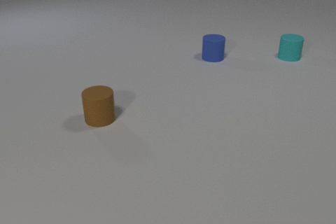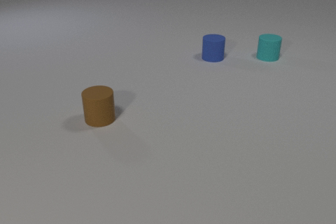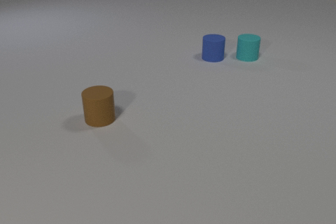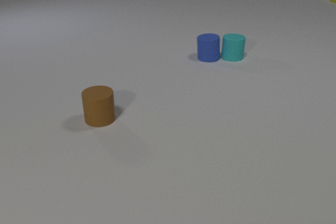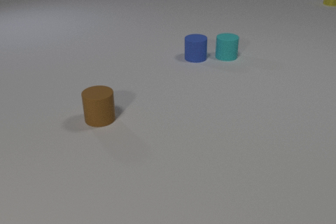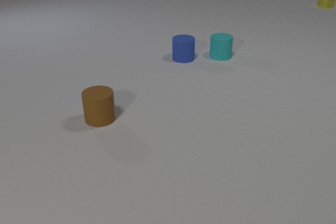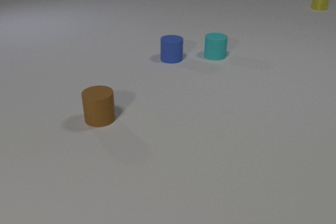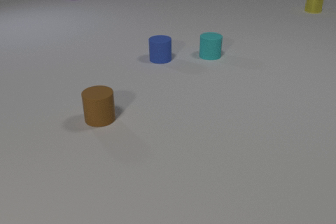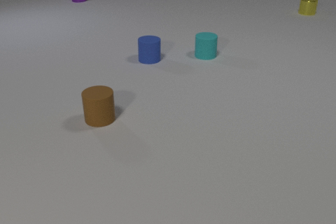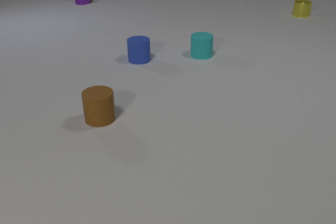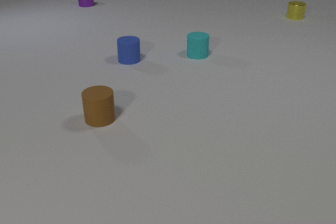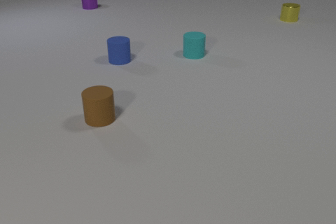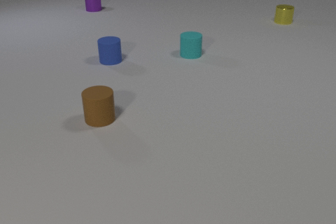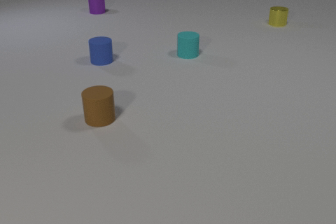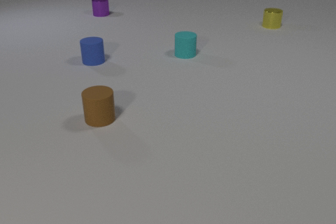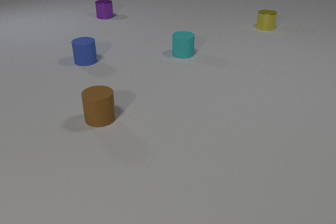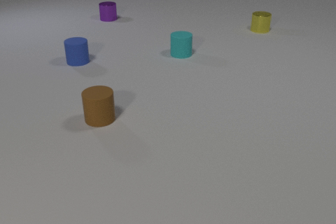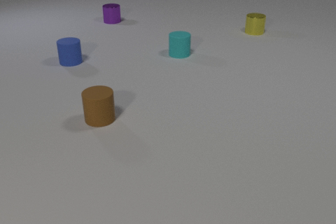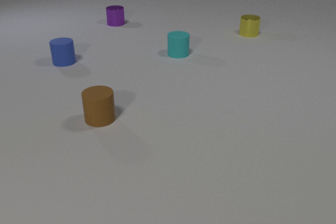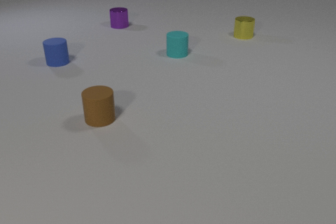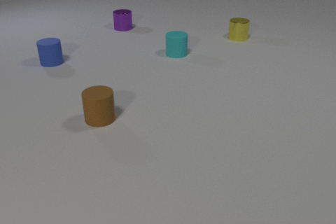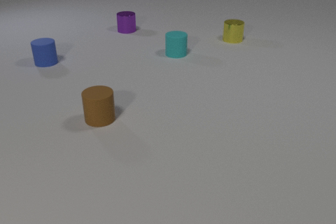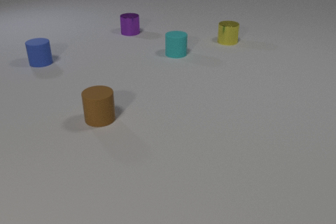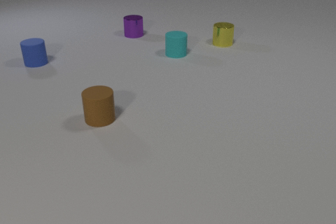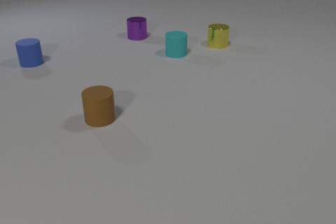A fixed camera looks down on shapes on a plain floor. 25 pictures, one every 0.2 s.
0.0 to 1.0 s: The cyan rubber cylinder slides to the left. The blue rubber cylinder slides to the left. The yellow metal cylinder comes in at the right edge, slides toward the camera and to the left. The cyan rubber cylinder and the blue rubber cylinder collide.
1.0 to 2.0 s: The cyan rubber cylinder slides to the left. The blue rubber cylinder slides to the left. The purple metal cylinder comes in at the top edge, slides toward the camera. The yellow metal cylinder slides toward the camera and to the left.
2.0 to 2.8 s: The cyan rubber cylinder slides to the left. The blue rubber cylinder slides to the left. The purple metal cylinder slides toward the camera. The yellow metal cylinder slides toward the camera and to the left.
2.8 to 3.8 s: The cyan rubber cylinder slides to the left. The blue rubber cylinder slides to the left. The purple metal cylinder slides toward the camera and to the right. The yellow metal cylinder slides toward the camera and to the left.
3.8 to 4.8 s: The blue rubber cylinder slides to the left. The purple metal cylinder slides toward the camera and to the right. The yellow metal cylinder slides toward the camera and to the left.
Are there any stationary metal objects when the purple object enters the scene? no.
Are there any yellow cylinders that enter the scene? yes.
How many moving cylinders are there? 4.
